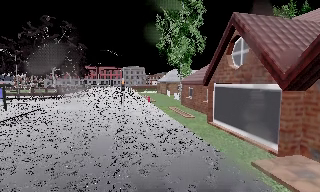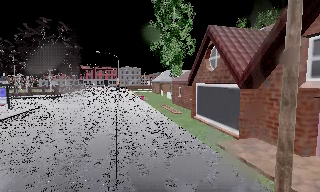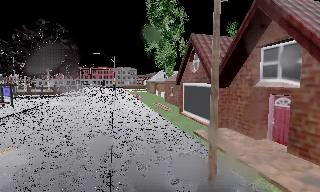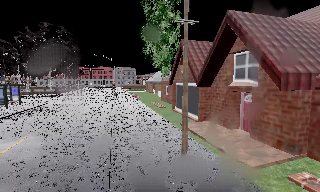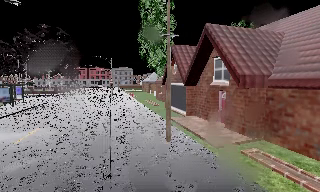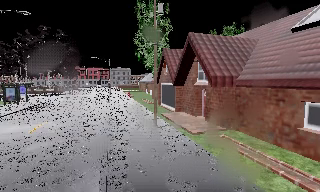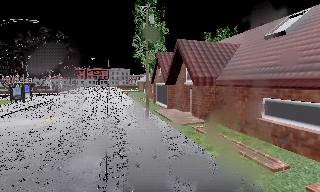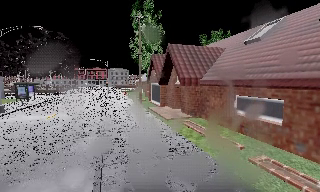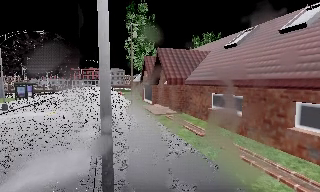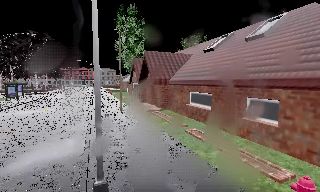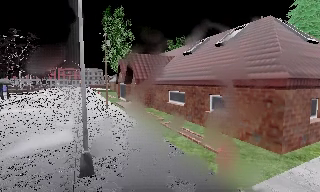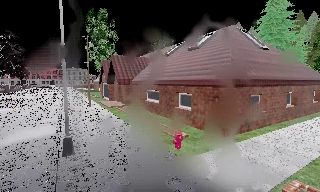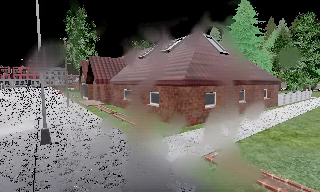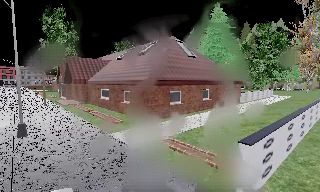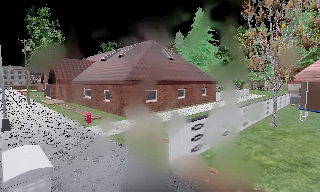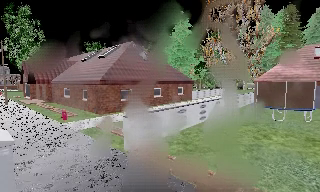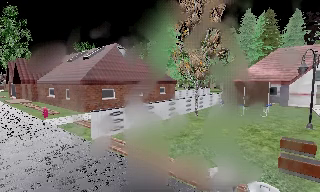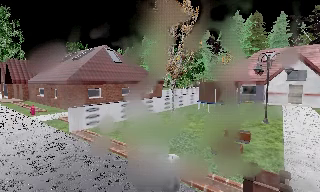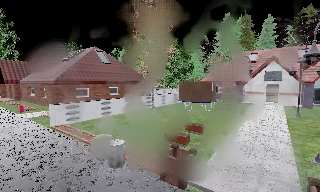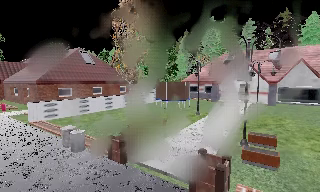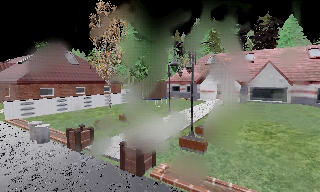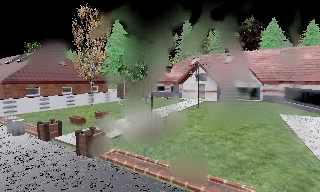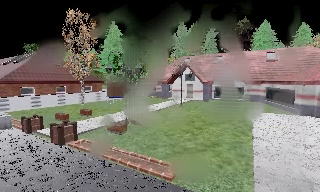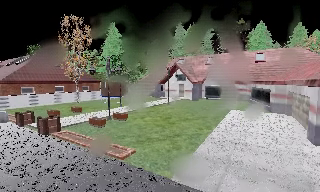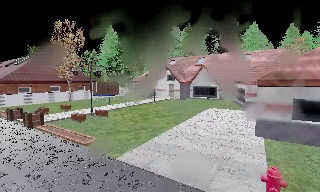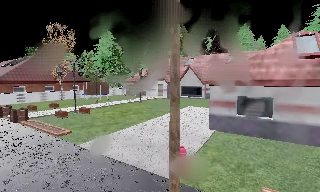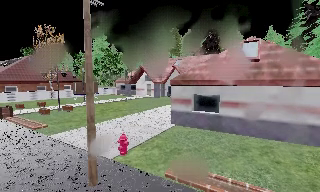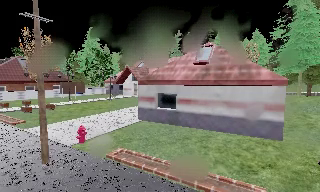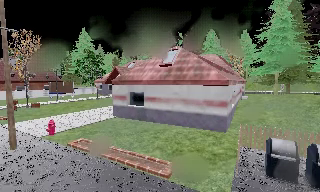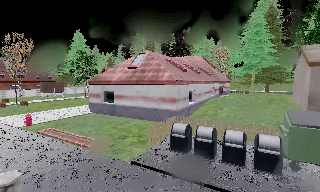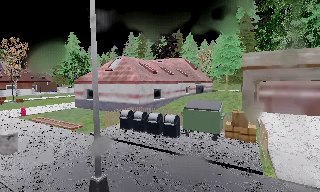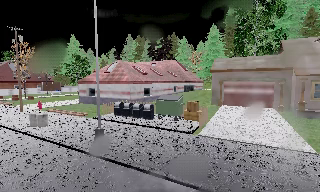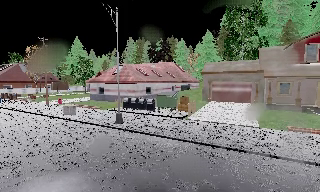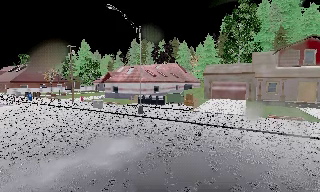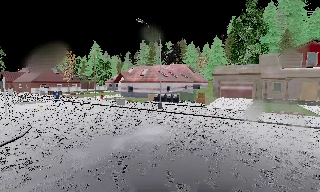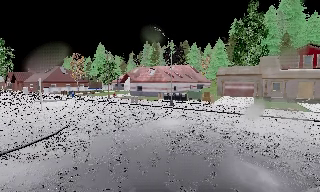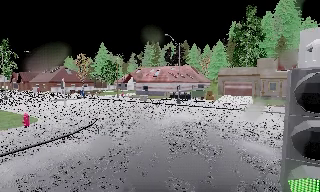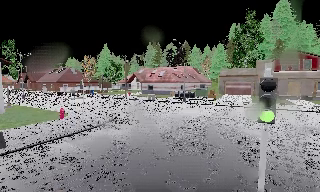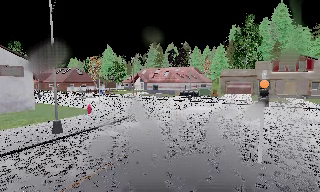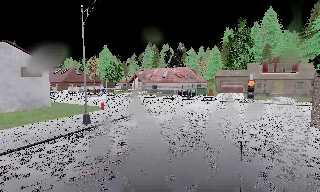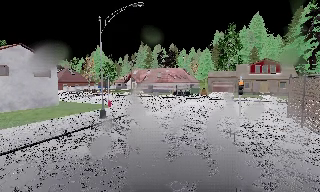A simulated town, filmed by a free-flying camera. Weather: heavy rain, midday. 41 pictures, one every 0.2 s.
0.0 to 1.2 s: The camera travels backward, about 10 m, so what stands in front gets smaller.
1.2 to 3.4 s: The scene slides to the left, as the camera pans about 35 degrees to its right. It travels backward and to its right, about 19 m.
3.4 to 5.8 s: The camera travels to its right and backward, about 25 m, so close, fixed things drift to the left.
5.8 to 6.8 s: The camera travels backward, about 16 m, so what stands in front gets smaller.
6.8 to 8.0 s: The camera travels backward and to its left, about 14 m, so what stands in front gets smaller.
The film runs backward here.
